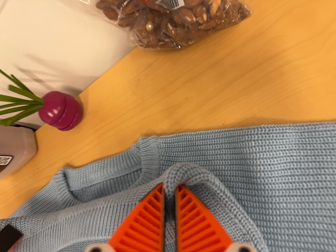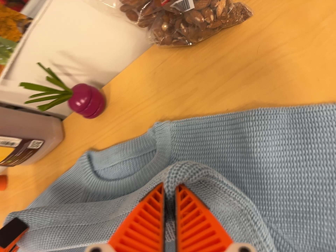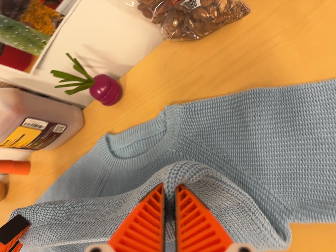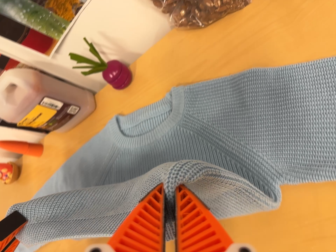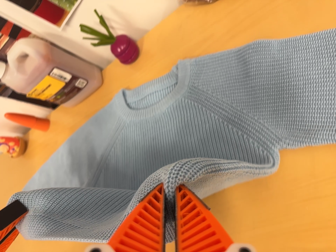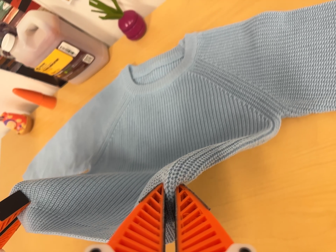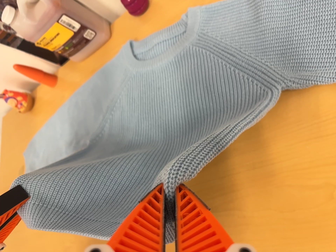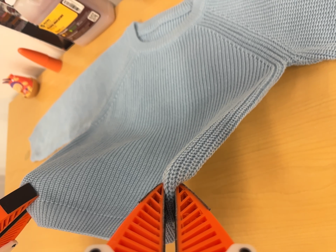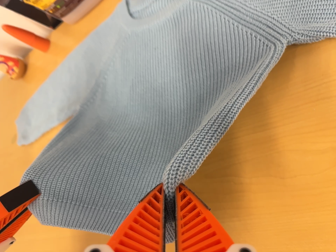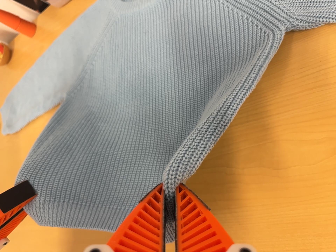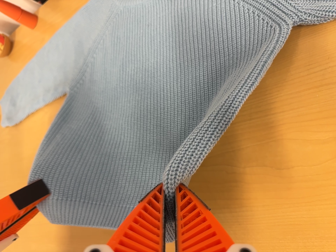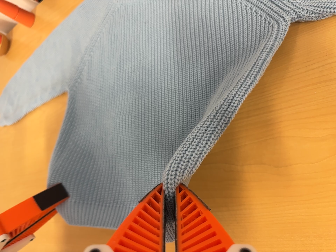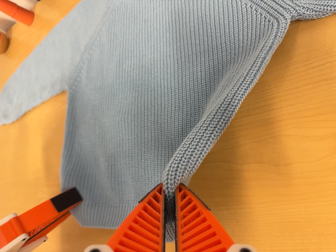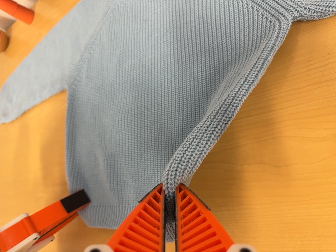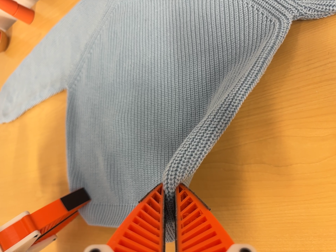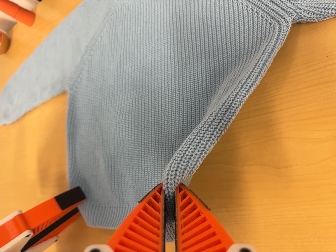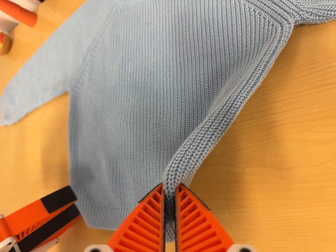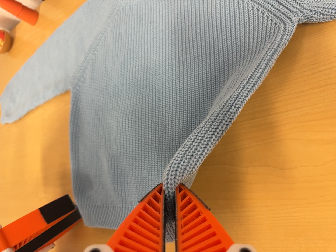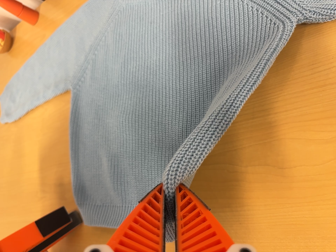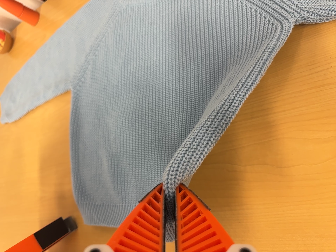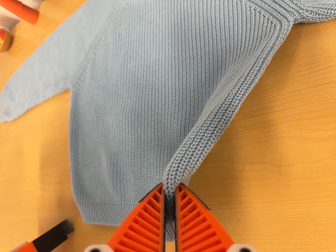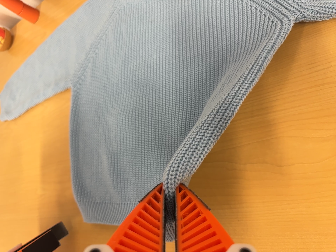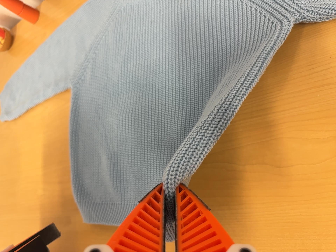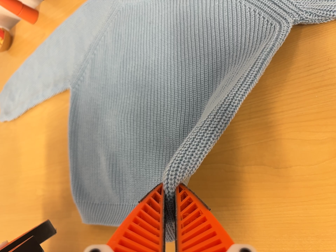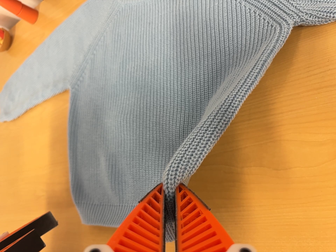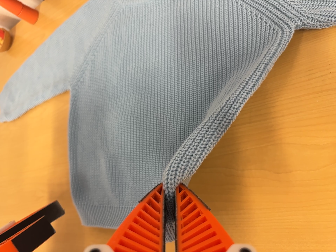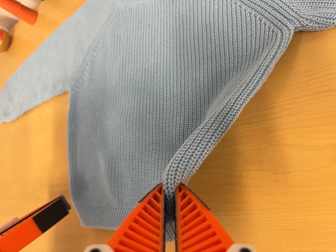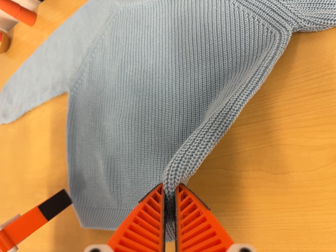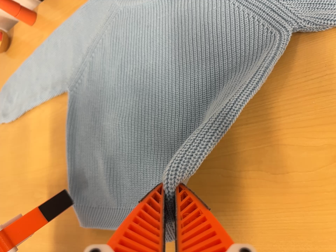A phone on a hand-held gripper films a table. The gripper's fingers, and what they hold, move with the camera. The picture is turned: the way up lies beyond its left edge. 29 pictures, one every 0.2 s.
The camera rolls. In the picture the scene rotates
clockwise.
0.0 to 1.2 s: The camera travels toward the bottom of its view and backward, about 26 cm, so close, fixed things drift upward.
1.2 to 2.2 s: The camera travels forward, about 6 cm, so what stands in front looms larger.
2.2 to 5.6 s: The camera shifts only a little, or ends up much as it began.
The film runs backward here.
